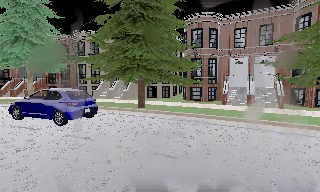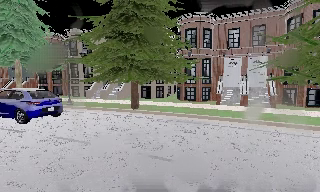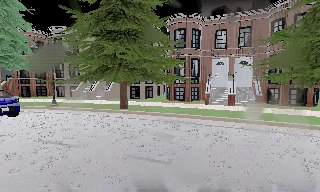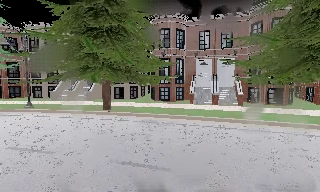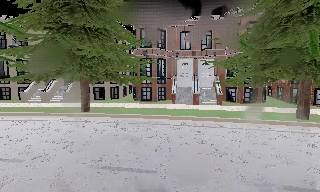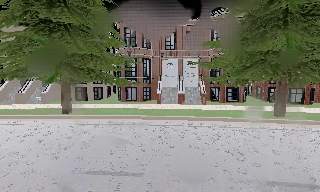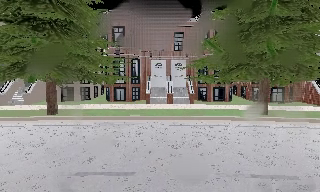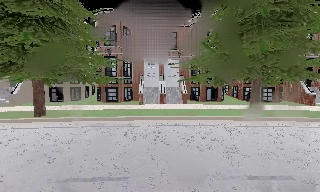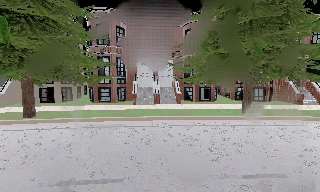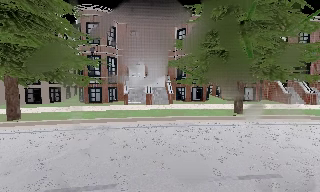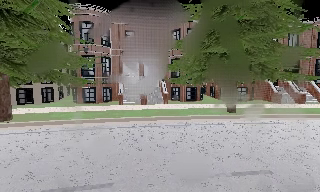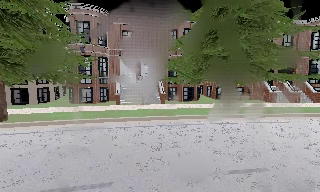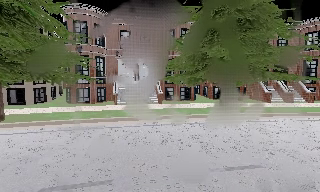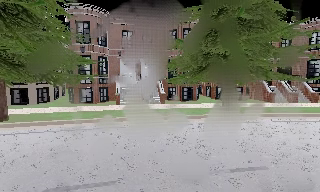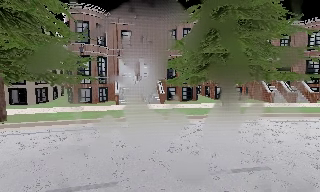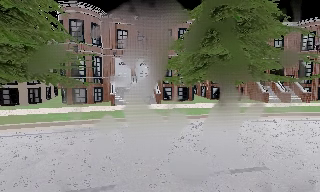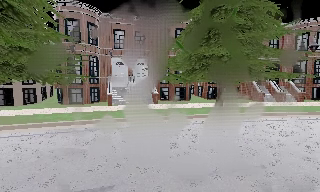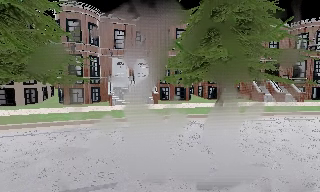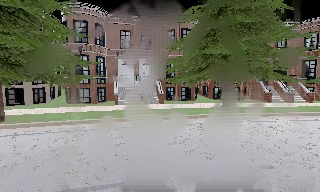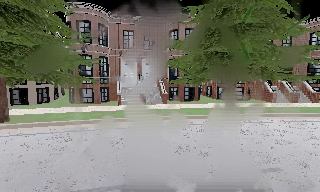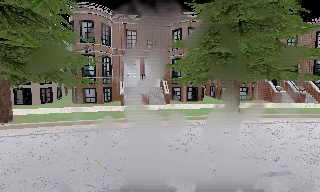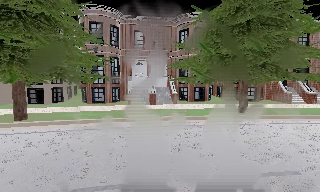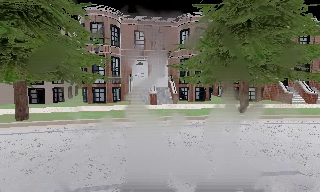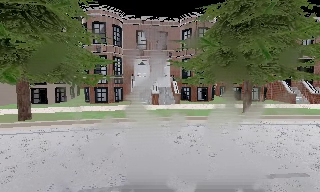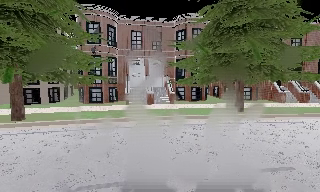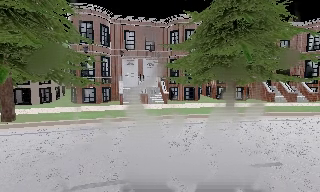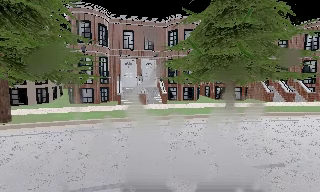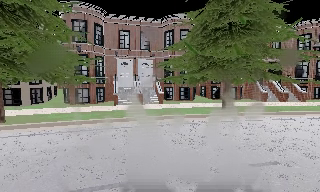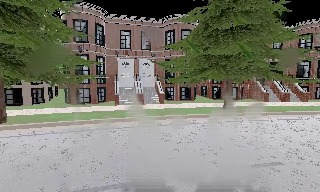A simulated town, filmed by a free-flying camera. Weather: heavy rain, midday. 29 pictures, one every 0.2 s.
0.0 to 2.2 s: The scene slides to the left, as the camera pans about 40 degrees to its right. It travels forward, about 0.5 m.
2.2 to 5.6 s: The camera travels to its left, about 0.5 m.
The film runs forward here.
